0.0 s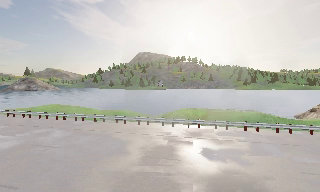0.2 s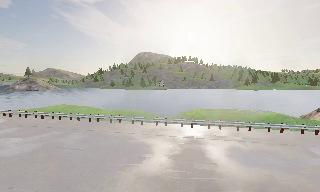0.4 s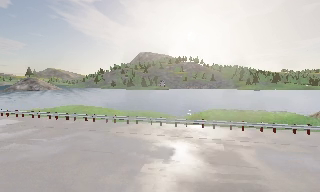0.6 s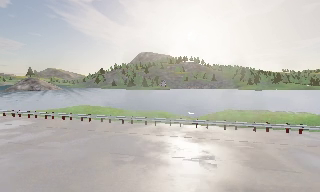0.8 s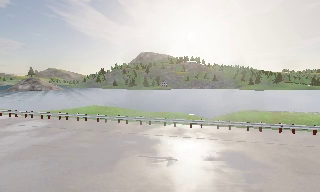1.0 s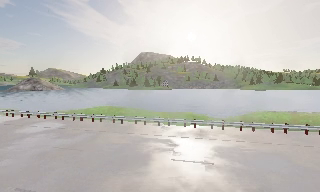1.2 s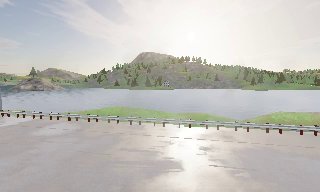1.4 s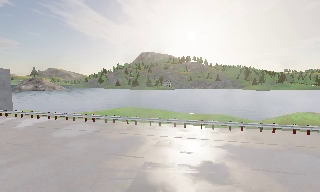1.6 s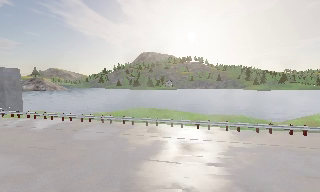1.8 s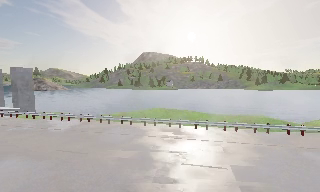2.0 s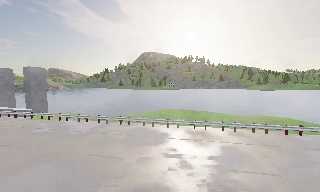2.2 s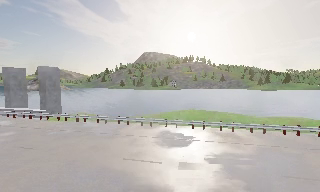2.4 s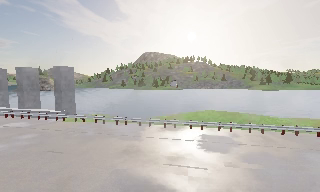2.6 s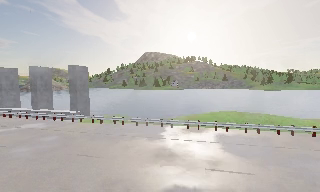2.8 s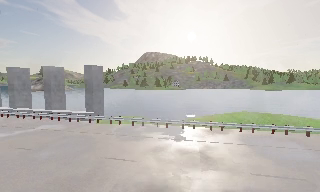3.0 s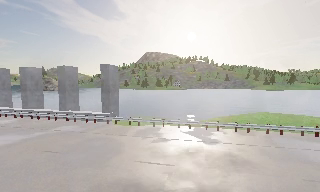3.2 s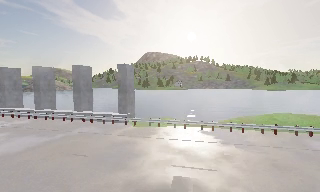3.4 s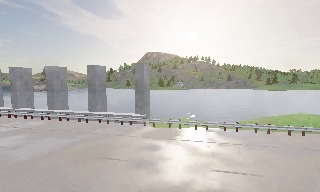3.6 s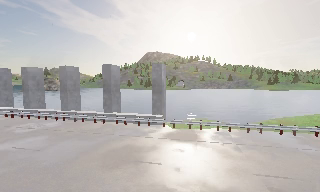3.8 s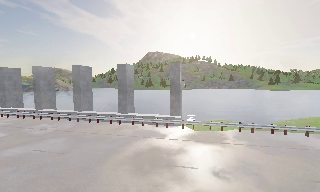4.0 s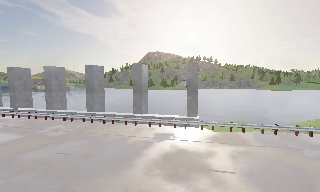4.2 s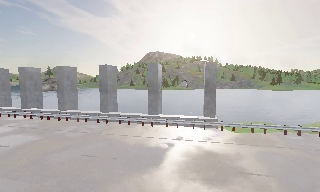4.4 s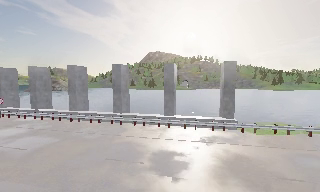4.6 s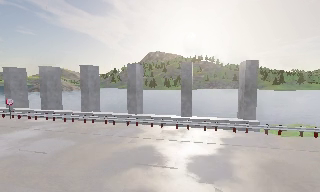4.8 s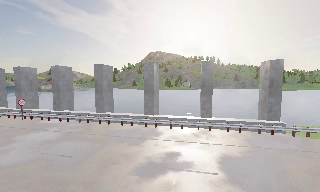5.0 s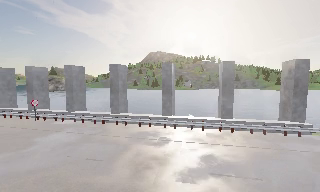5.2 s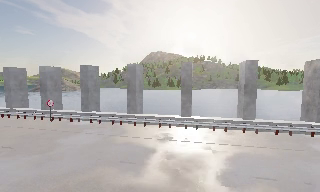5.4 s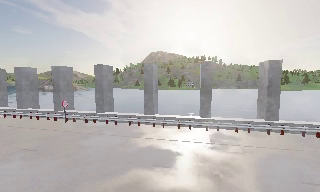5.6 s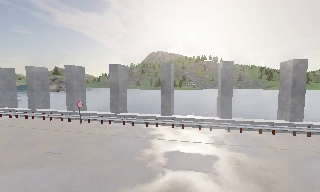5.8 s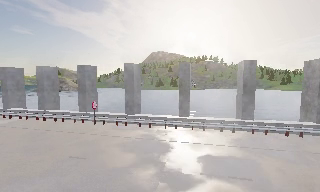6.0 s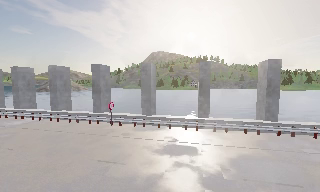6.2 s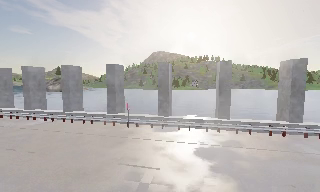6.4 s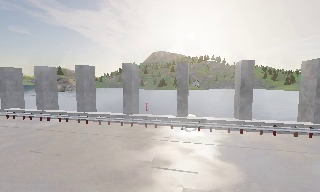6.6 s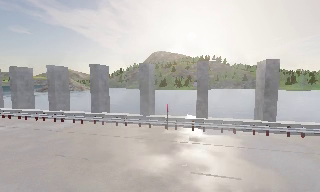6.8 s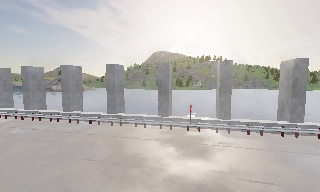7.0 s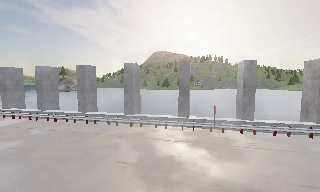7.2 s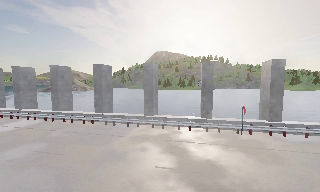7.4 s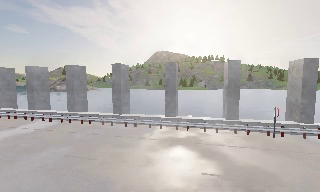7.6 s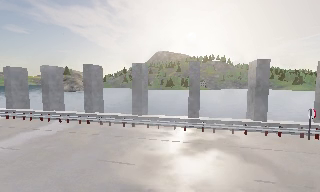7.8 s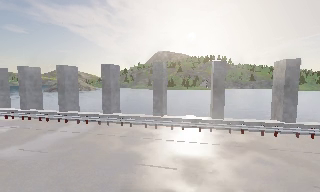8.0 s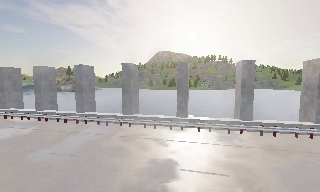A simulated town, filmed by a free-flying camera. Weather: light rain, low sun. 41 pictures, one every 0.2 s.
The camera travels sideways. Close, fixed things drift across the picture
to the right.
0.0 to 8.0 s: The camera travels to its left, about 75 m, so close, fixed things drift to the right.
The film runs forward here.
